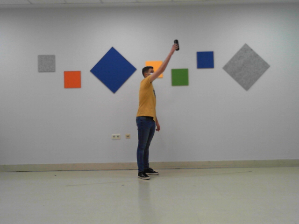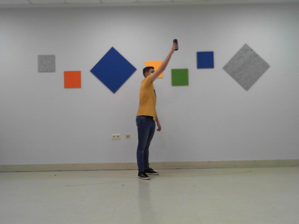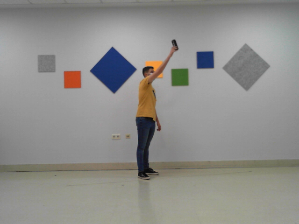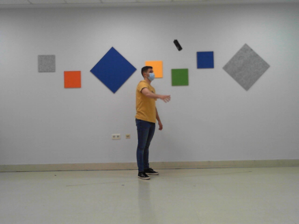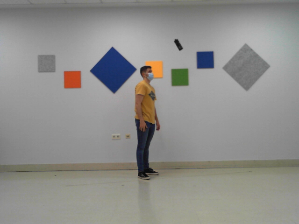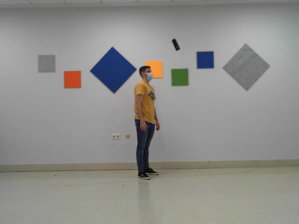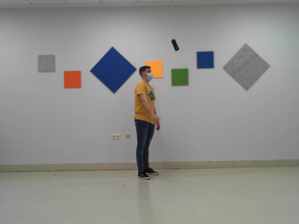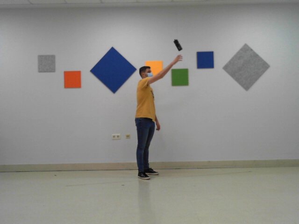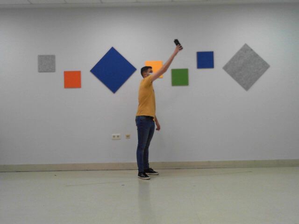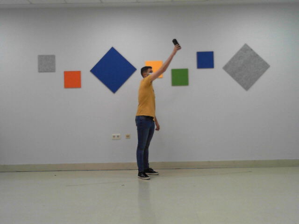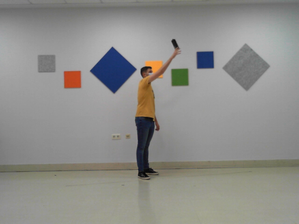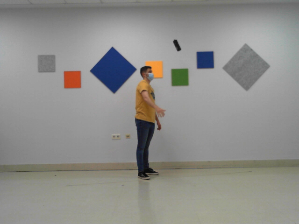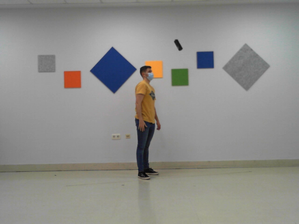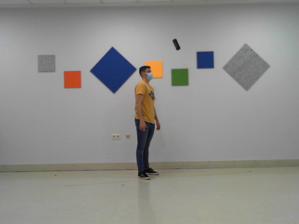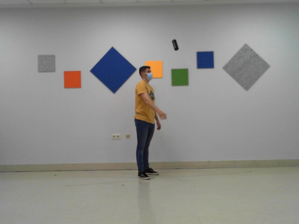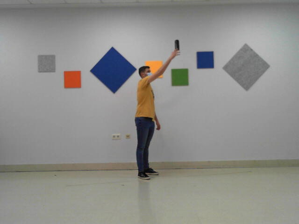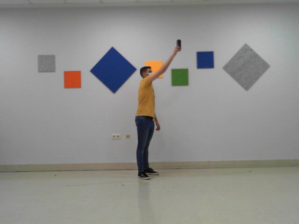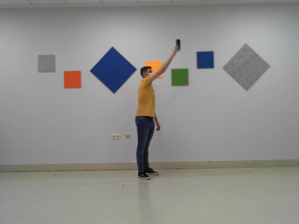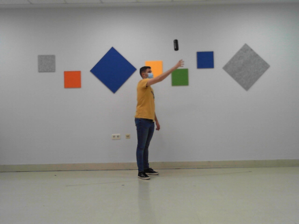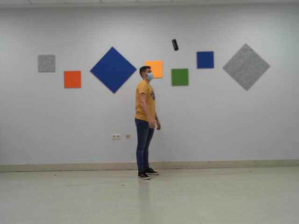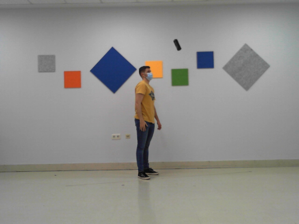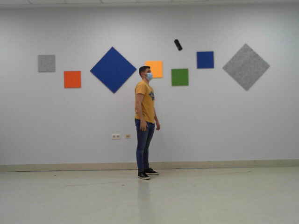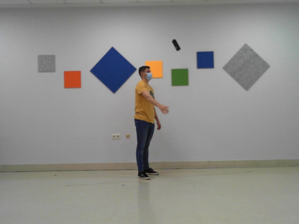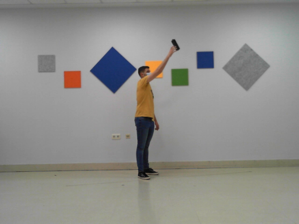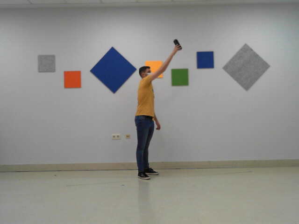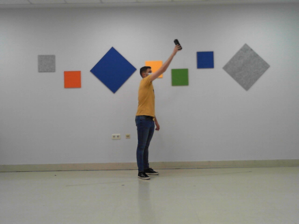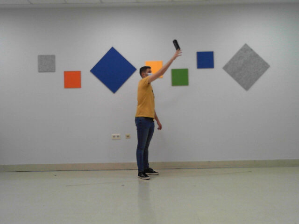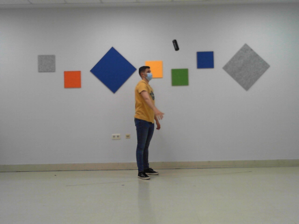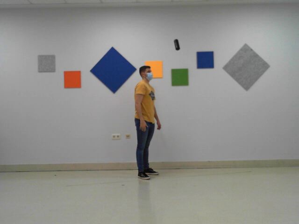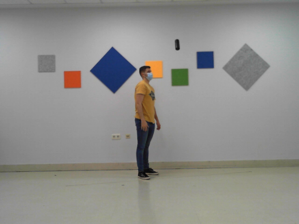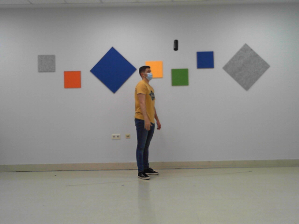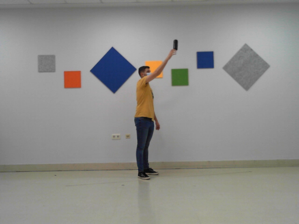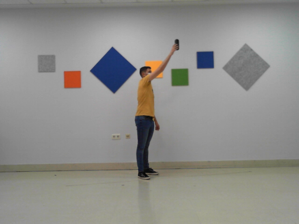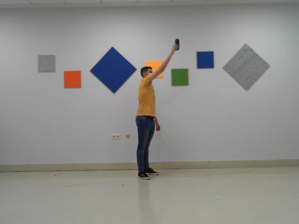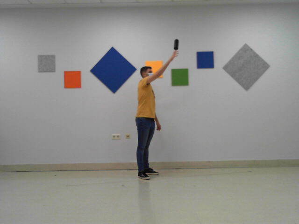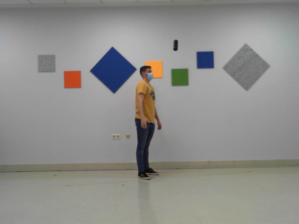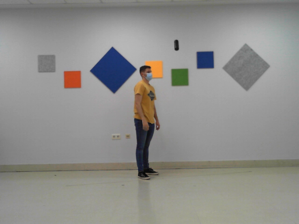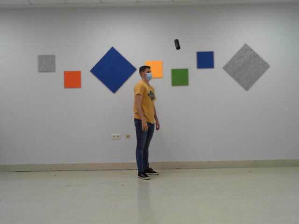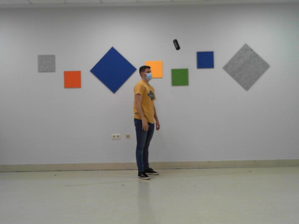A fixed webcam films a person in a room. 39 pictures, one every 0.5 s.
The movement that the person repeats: Reach up for a bottle in a high position, right hand.
